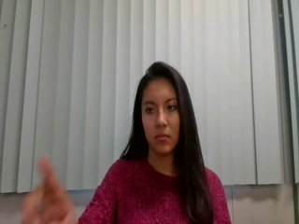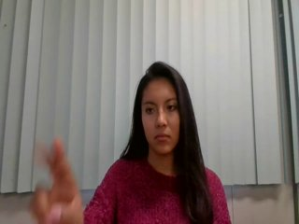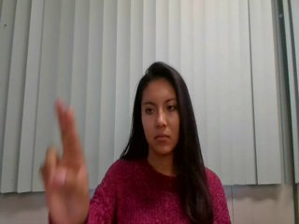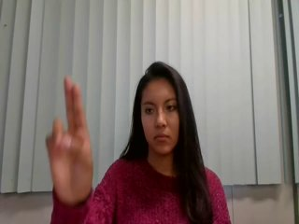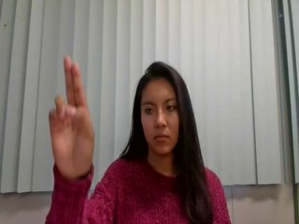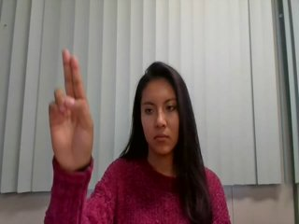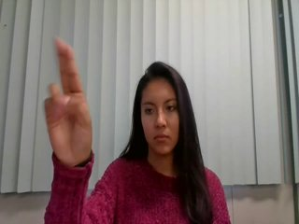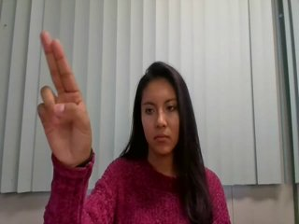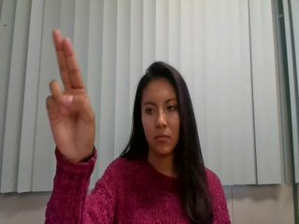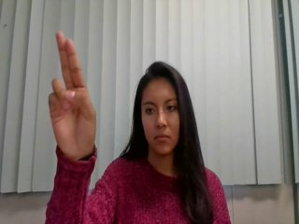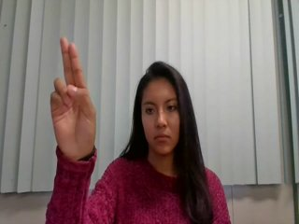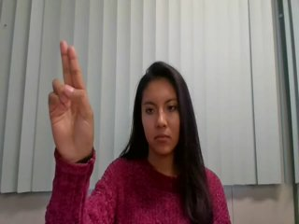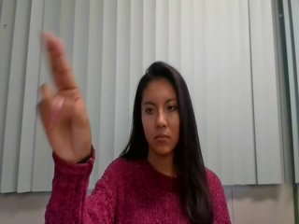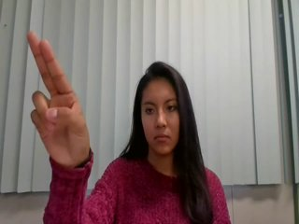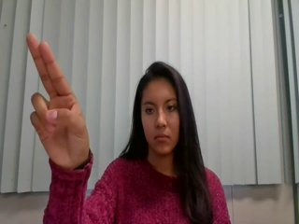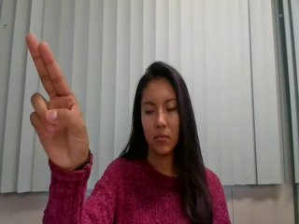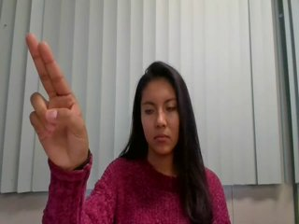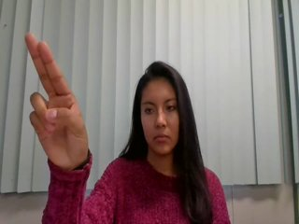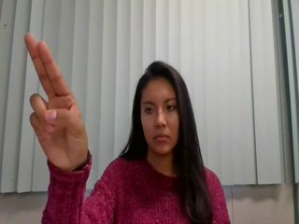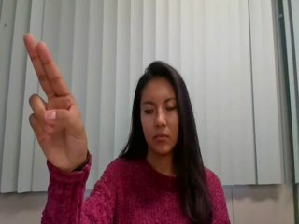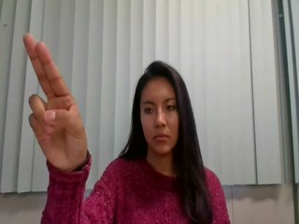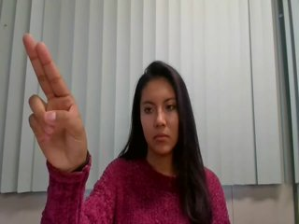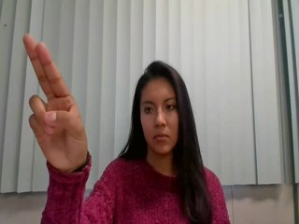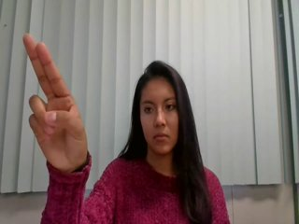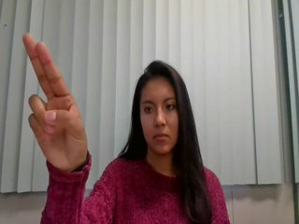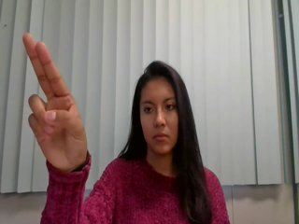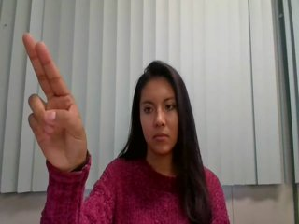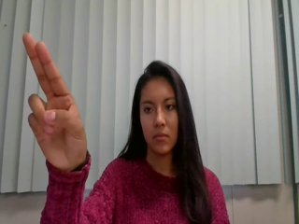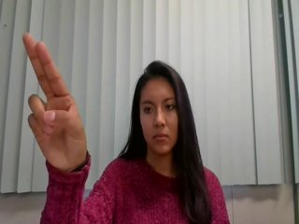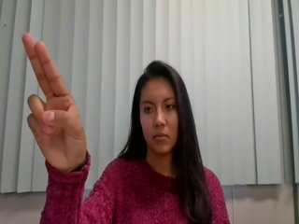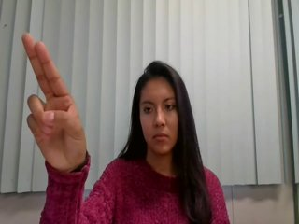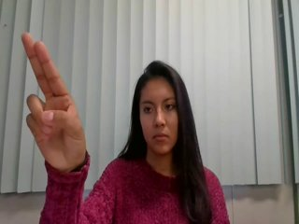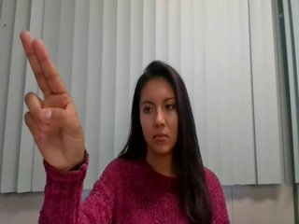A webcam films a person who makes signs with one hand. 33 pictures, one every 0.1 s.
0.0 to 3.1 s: Double click with two fingers.
